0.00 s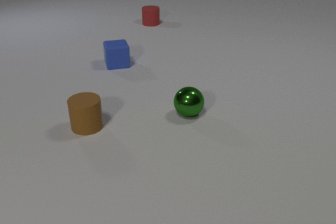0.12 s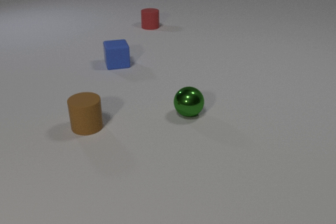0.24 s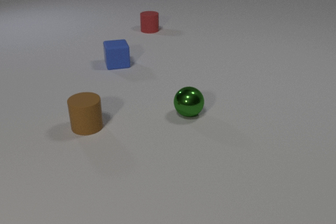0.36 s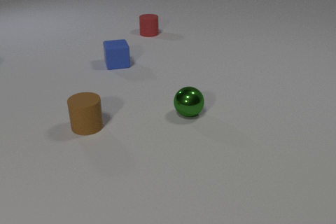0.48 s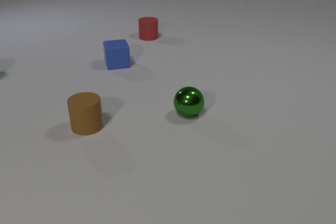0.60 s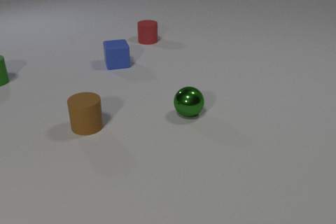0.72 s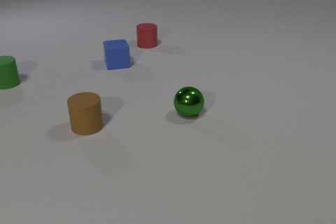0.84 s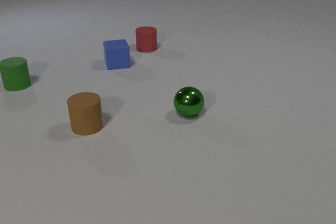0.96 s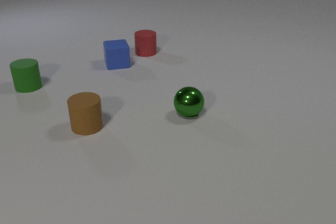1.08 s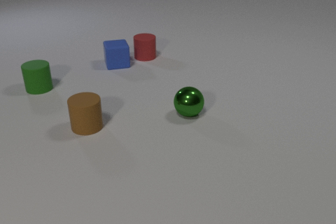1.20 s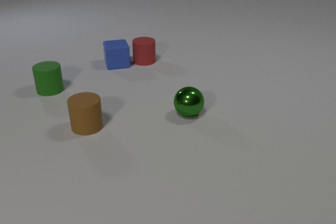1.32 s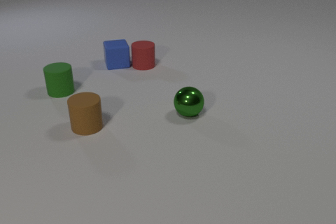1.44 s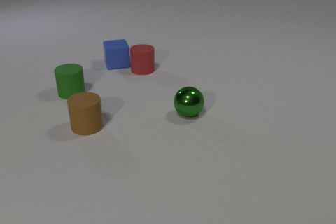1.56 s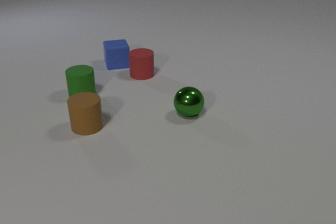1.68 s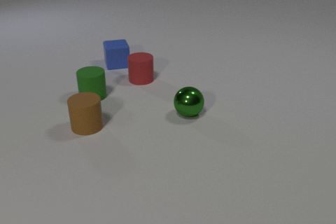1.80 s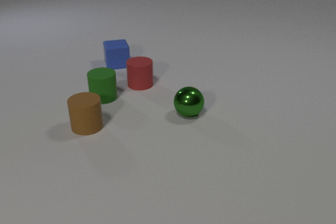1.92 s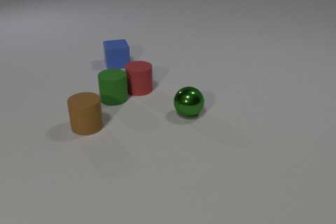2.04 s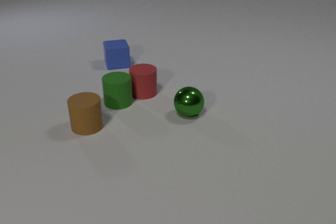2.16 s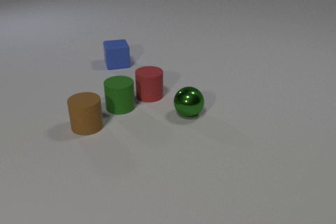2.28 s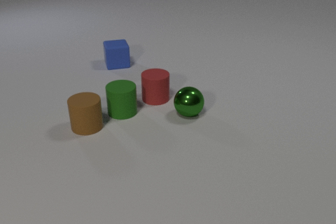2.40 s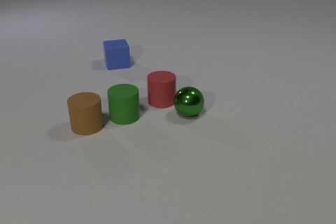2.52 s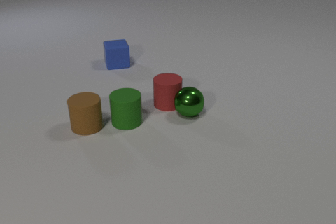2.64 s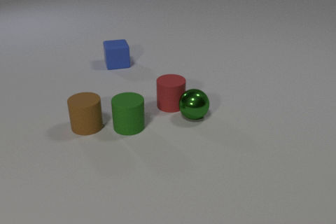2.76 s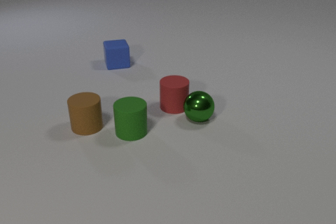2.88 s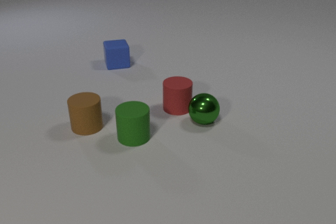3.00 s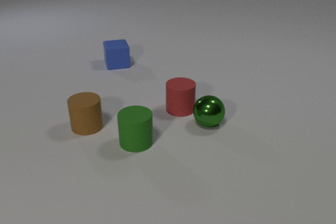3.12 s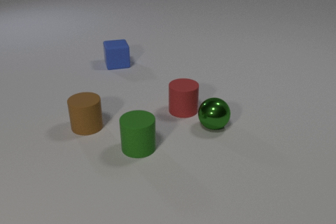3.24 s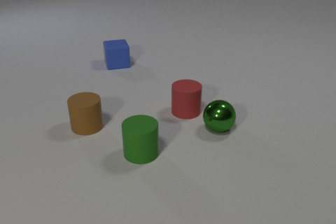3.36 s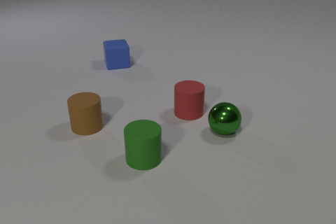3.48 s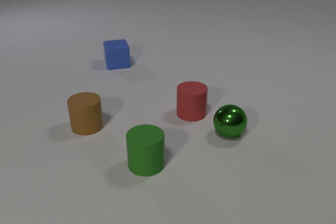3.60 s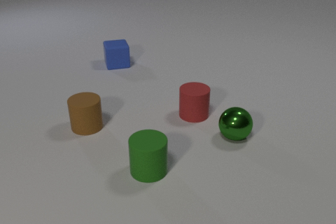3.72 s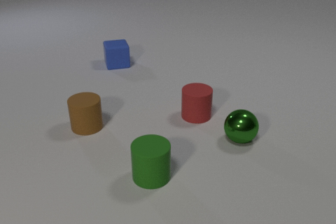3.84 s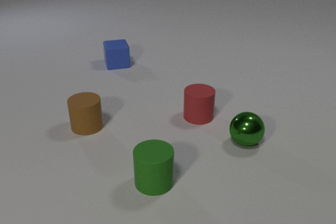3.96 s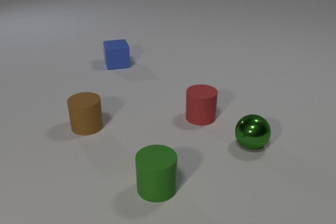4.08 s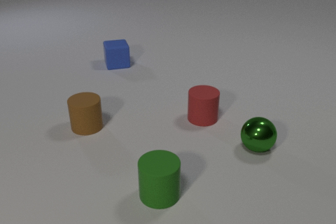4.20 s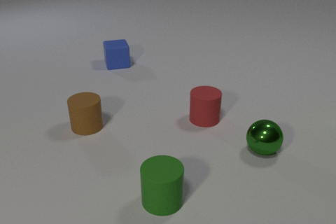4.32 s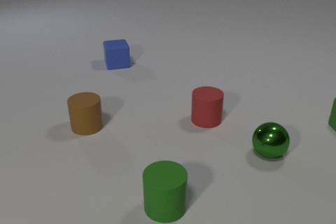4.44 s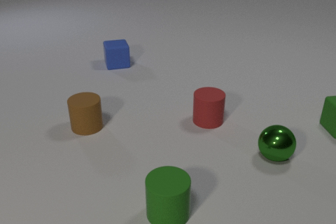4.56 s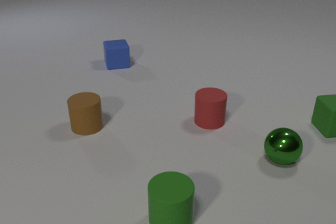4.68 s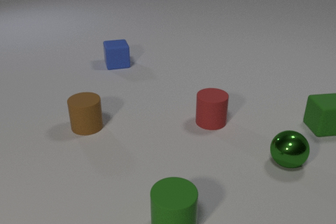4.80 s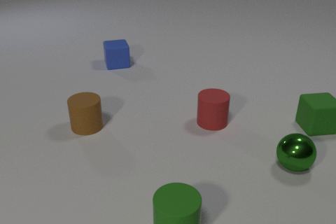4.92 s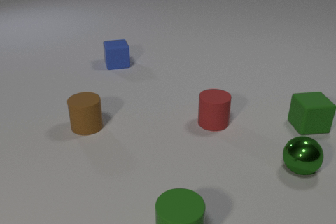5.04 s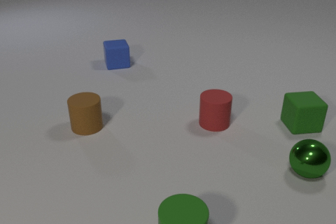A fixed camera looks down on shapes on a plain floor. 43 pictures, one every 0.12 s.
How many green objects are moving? 3.
What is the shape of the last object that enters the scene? cube.
Are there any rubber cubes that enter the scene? yes.
0.00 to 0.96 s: The green rubber cylinder comes in at the left edge, slides to the right and toward the camera. The red rubber cylinder slides toward the camera.
0.96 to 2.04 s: The green rubber cylinder slides to the right and toward the camera. The red rubber cylinder slides toward the camera. The green rubber cylinder and the red rubber cylinder collide.
2.04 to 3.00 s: The green rubber cylinder slides toward the camera. The red rubber cylinder slides to the right and toward the camera. The green metal sphere rolls to the right and toward the camera. The red rubber cylinder and the green metal sphere collide.
3.00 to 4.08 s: The green rubber cylinder slides toward the camera. The red rubber cylinder slides to the right and toward the camera. The green metal sphere rolls to the right and toward the camera.
4.08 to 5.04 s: The green rubber cylinder slides toward the camera. The red rubber cylinder slides to the right and toward the camera. The green metal sphere rolls to the right and toward the camera. The green rubber cube comes in at the right edge, slides to the left.
